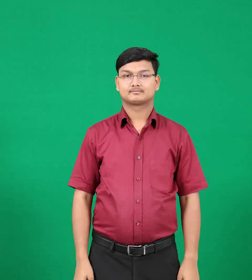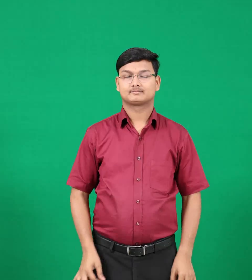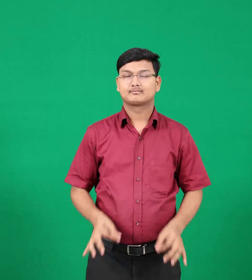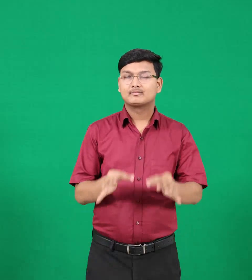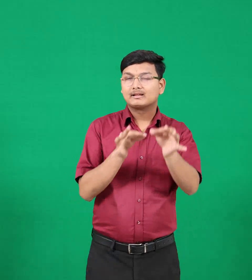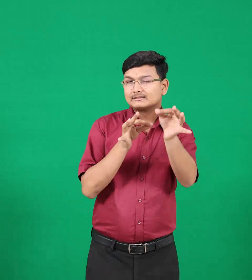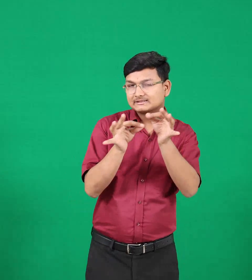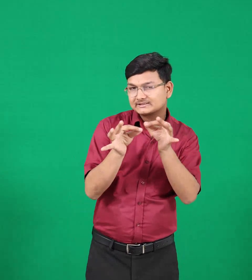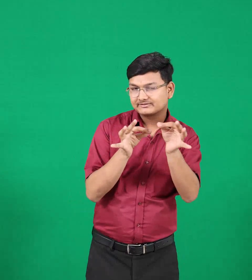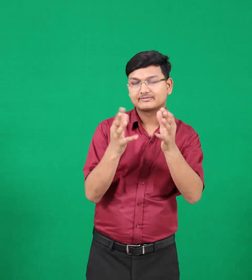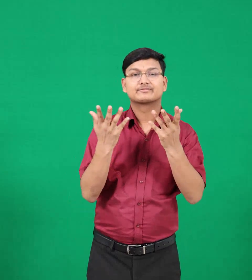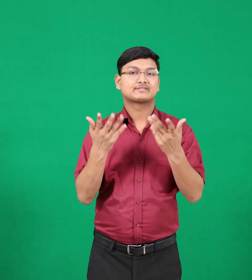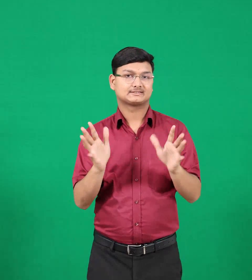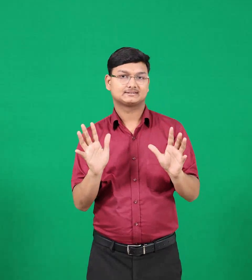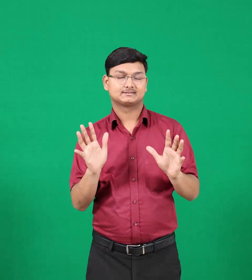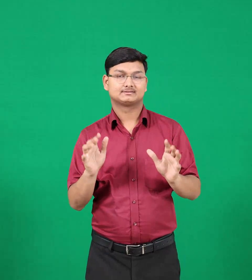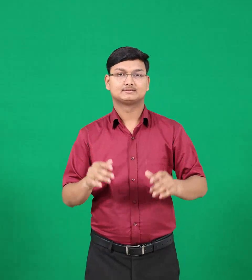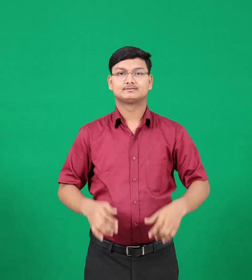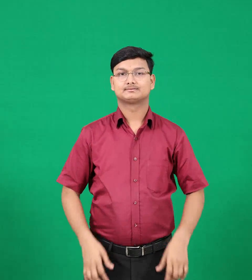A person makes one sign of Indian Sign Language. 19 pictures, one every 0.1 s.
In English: explained
